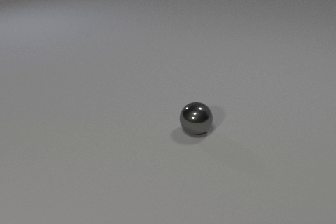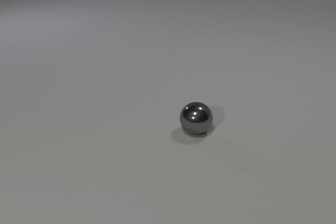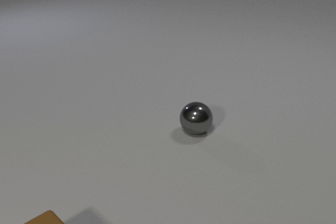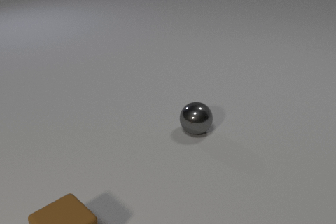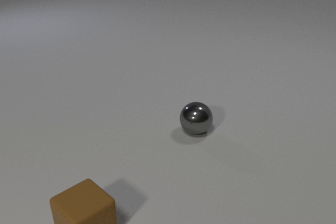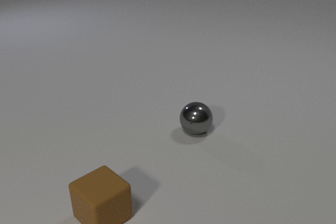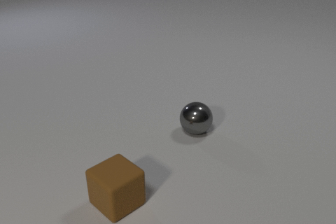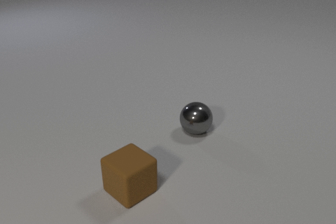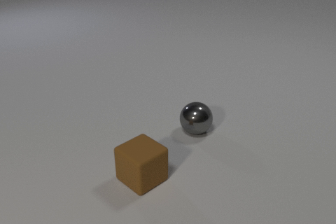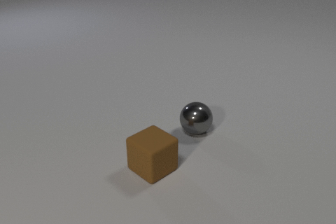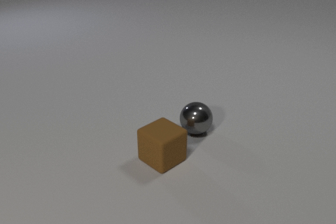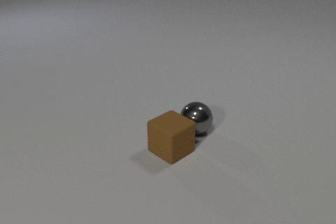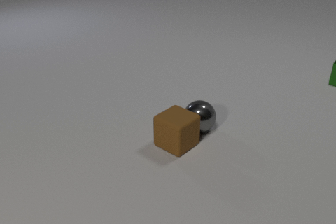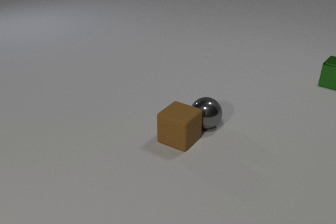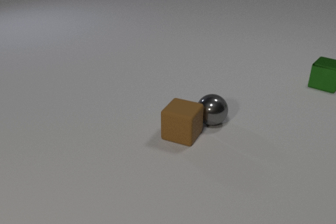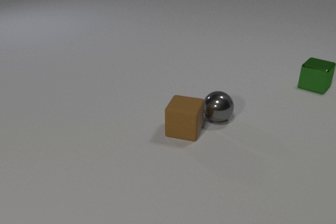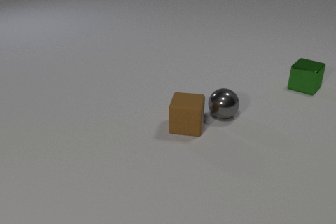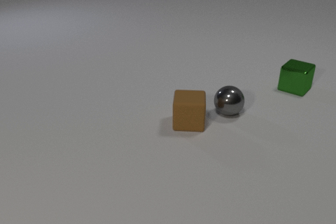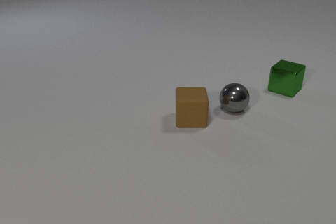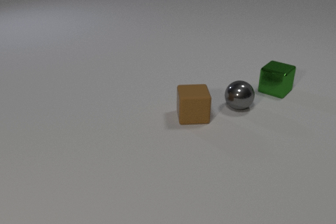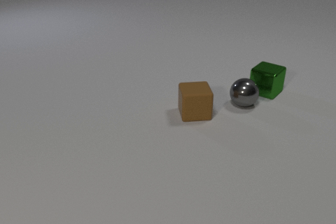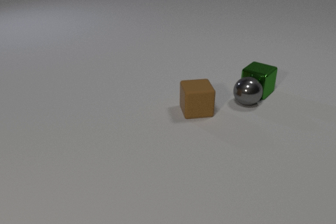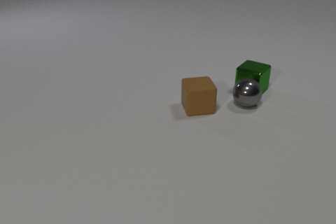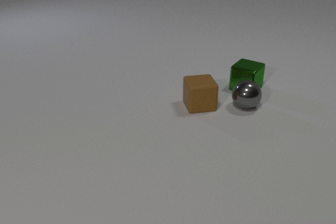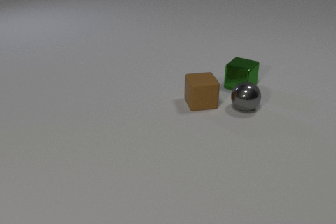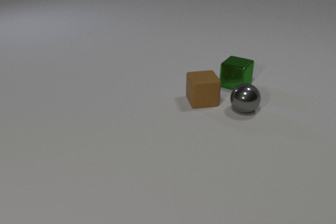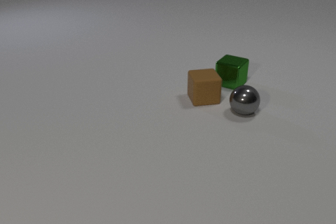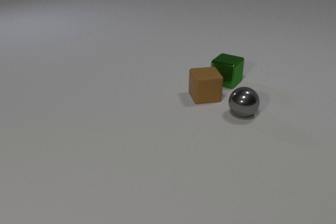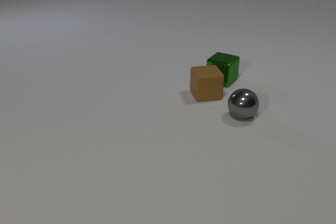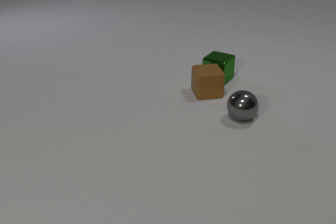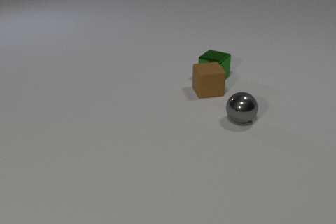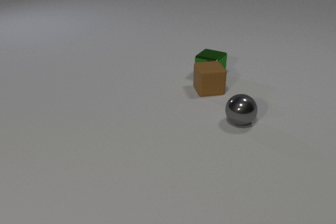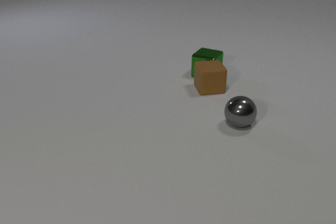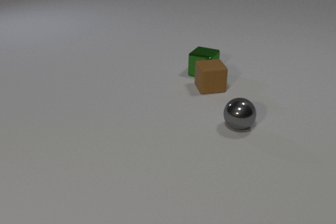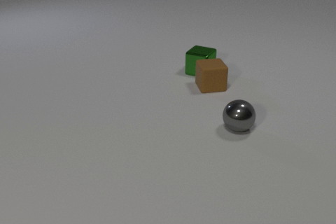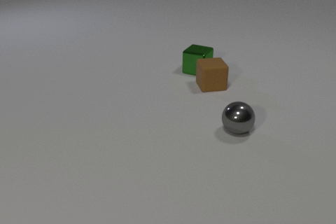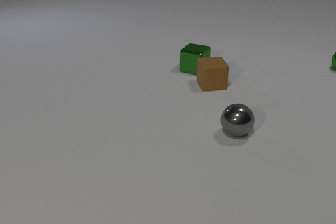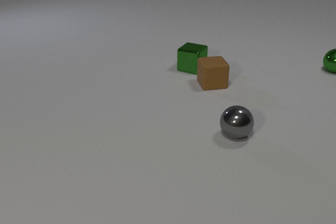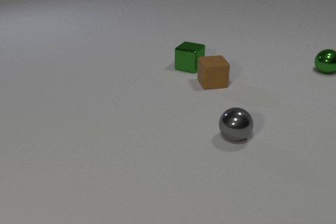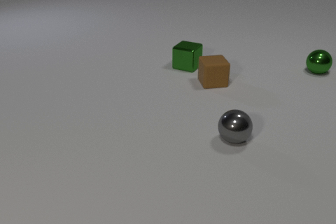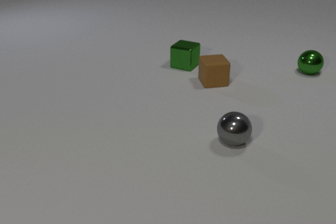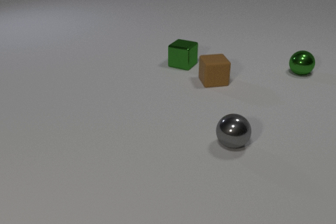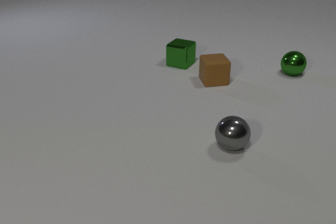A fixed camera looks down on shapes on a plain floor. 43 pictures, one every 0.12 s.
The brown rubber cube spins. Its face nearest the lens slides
to the right.
The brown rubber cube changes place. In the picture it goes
away from the camera.
0.00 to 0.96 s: The brown rubber cube comes in at the bottom edge, slides away from the camera and to the right.
0.96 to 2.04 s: The brown rubber cube slides away from the camera and to the right, spins so that its near face slides to the right, counterclockwise seen from above. The gray metal sphere rolls away from the camera and to the right. The green metal cube comes in at the right edge, slides to the left and toward the camera. The brown rubber cube and the gray metal sphere collide.
2.04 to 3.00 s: The brown rubber cube slides away from the camera. The gray metal sphere rolls to the right and away from the camera. The green metal cube slides to the left. The gray metal sphere and the green metal cube collide.
3.00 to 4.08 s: The brown rubber cube slides away from the camera. The gray metal sphere rolls toward the camera. The green metal cube slides to the left and away from the camera. The brown rubber cube and the green metal cube collide.
4.08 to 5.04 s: The brown rubber cube slides away from the camera. The gray metal sphere rolls toward the camera. The green metal cube slides away from the camera and to the left. The green metal sphere comes in at the right edge, rolls to the left and toward the camera.
What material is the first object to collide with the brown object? metal.
What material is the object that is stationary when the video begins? metal.
Are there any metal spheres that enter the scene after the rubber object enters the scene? yes.
